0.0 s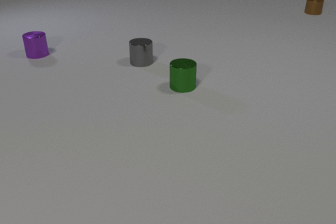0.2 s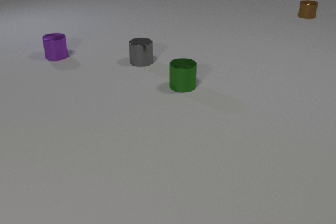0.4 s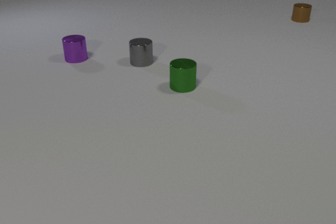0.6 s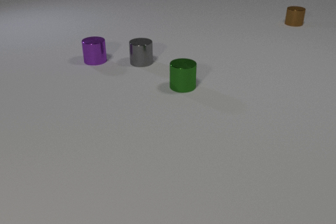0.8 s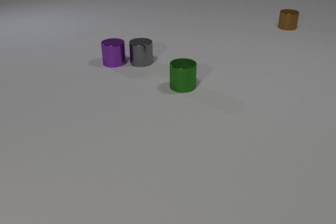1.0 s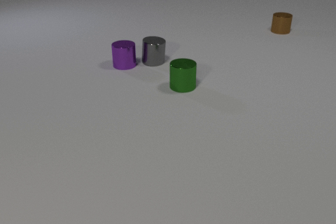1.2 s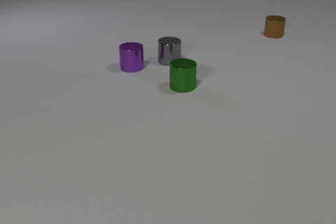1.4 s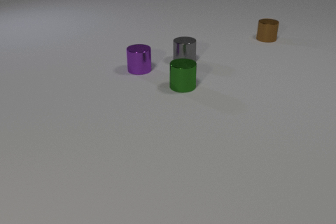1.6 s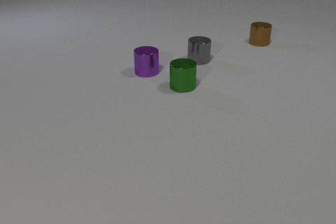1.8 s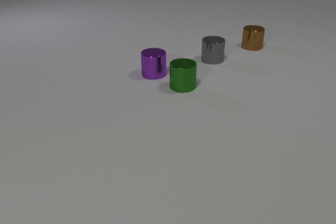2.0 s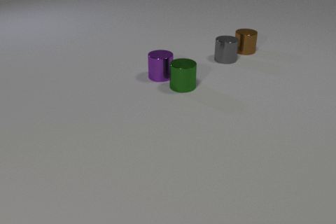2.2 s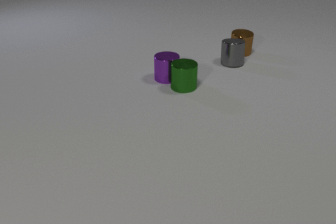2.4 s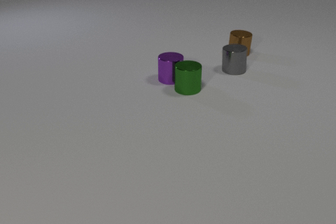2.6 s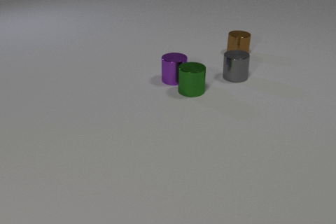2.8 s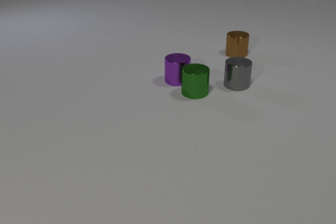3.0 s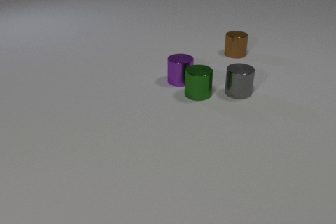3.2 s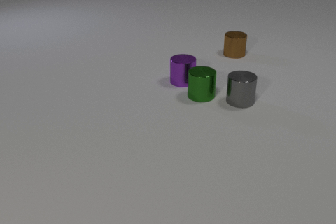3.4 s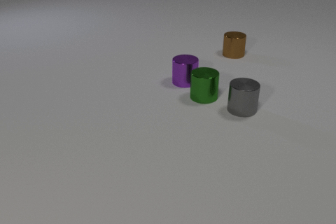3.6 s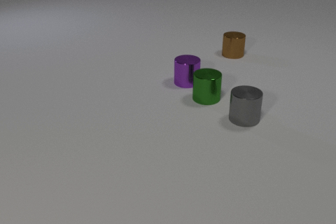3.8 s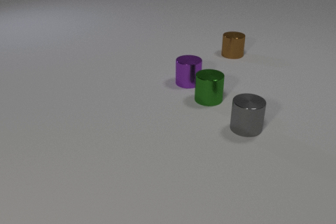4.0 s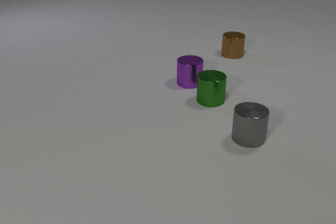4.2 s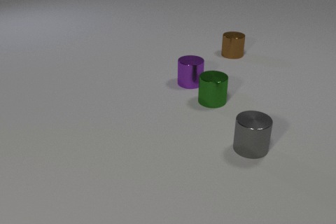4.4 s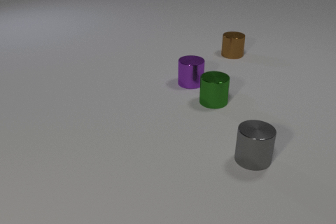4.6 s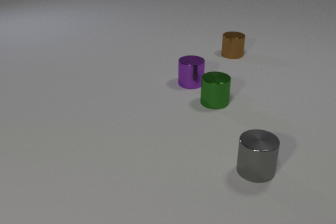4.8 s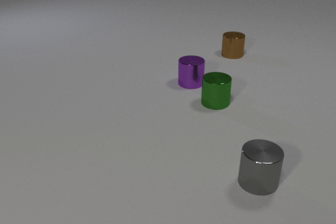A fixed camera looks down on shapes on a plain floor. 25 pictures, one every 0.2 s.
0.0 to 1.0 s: The purple metal cylinder slides to the right and toward the camera. The gray metal cylinder slides to the right. The brown metal cylinder slides toward the camera and to the left. The purple metal cylinder and the gray metal cylinder collide.
1.0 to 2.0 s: The purple metal cylinder slides to the right and toward the camera. The gray metal cylinder slides to the right. The brown metal cylinder slides toward the camera and to the left.
2.0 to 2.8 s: The purple metal cylinder slides to the right and toward the camera. The gray metal cylinder slides toward the camera. The green metal cylinder slides toward the camera and to the right. The brown metal cylinder slides toward the camera and to the left. The gray metal cylinder and the brown metal cylinder collide. The purple metal cylinder and the green metal cylinder collide.
2.8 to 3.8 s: The purple metal cylinder slides to the right. The gray metal cylinder slides toward the camera. The green metal cylinder slides to the right and toward the camera.
3.8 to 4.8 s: The gray metal cylinder slides toward the camera. The green metal cylinder slides to the right and toward the camera.
How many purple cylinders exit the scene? 0.
What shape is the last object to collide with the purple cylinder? cylinder.
What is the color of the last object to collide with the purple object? green.
